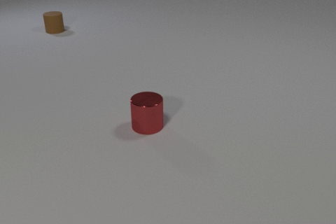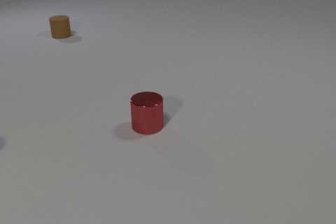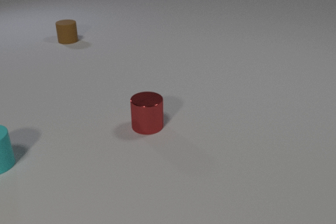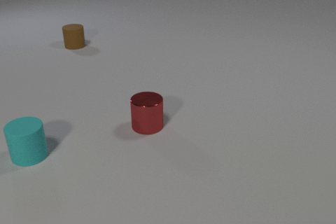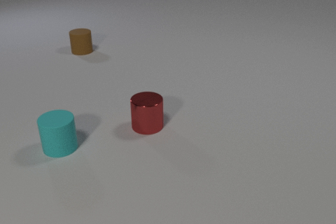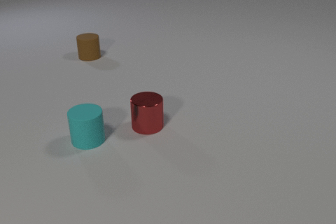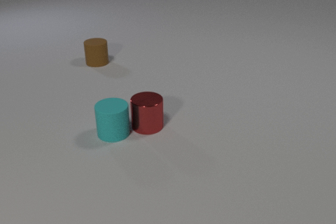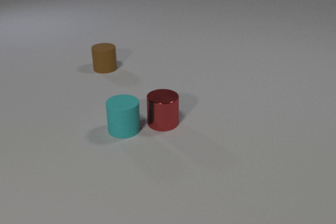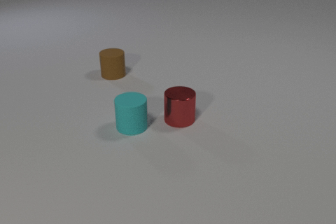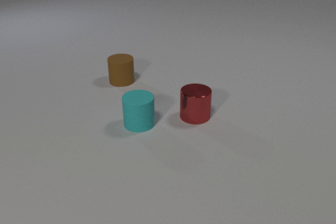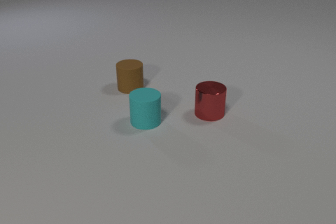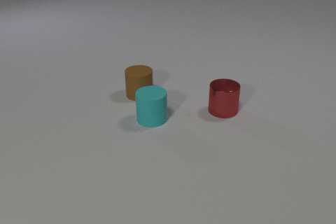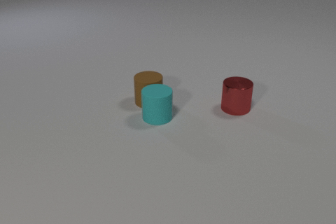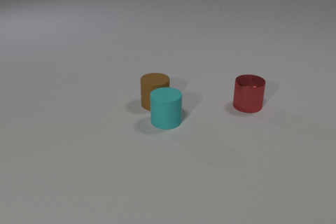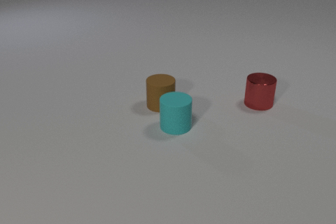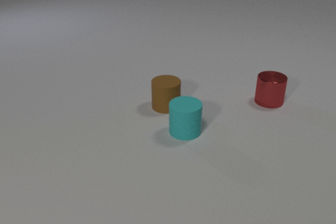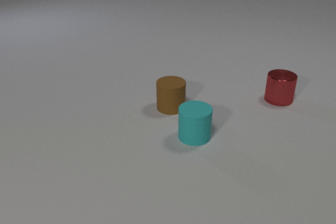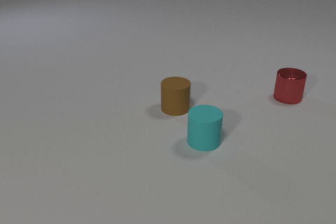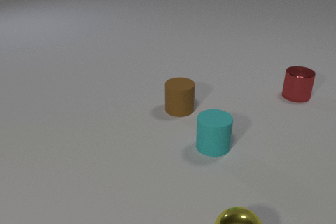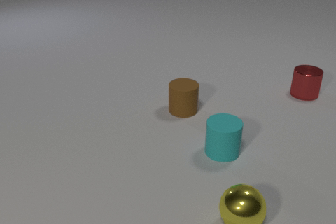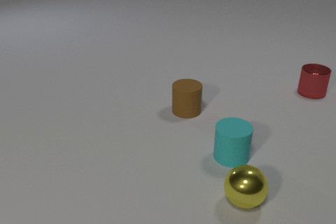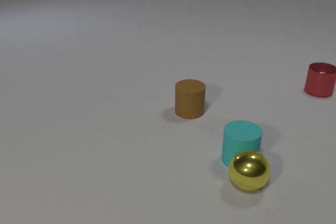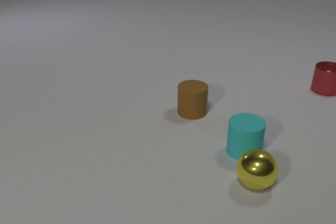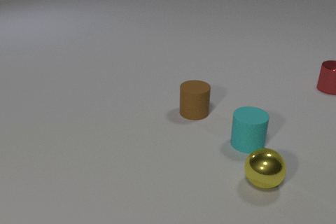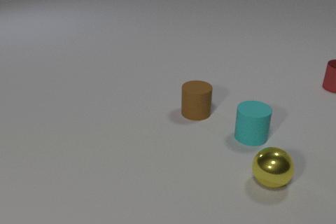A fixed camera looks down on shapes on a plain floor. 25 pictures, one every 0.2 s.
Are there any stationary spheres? no.
How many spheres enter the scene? 1.
What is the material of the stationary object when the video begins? metal.
0.0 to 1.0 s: The cyan rubber cylinder comes in at the left edge, slides to the right. The brown rubber cylinder slides toward the camera.
1.0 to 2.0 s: The cyan rubber cylinder slides to the right and away from the camera. The red metal cylinder slides to the right and away from the camera. The brown rubber cylinder slides toward the camera and to the right. The cyan rubber cylinder and the red metal cylinder collide.
2.0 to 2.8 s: The cyan rubber cylinder slides to the right. The red metal cylinder slides to the right and away from the camera. The brown rubber cylinder slides toward the camera and to the right. The cyan rubber cylinder and the brown rubber cylinder collide.
2.8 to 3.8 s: The cyan rubber cylinder slides to the right and toward the camera. The red metal cylinder slides to the right and away from the camera. The brown rubber cylinder slides to the right and toward the camera. The yellow metal sphere comes in at the bottom edge, rolls away from the camera.
3.8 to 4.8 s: The cyan rubber cylinder slides away from the camera and to the right. The red metal cylinder slides to the right and away from the camera. The brown rubber cylinder slides to the right. The yellow metal sphere rolls away from the camera. The cyan rubber cylinder and the yellow metal sphere collide.
